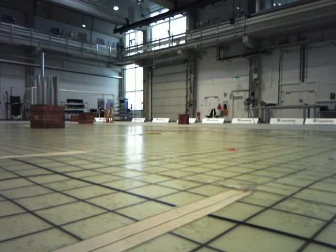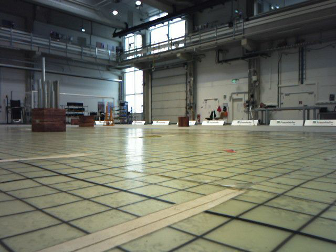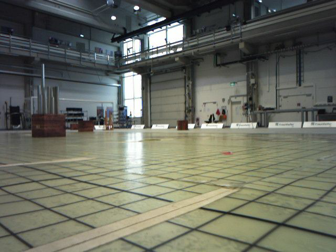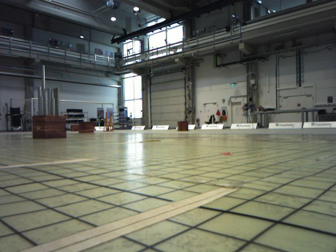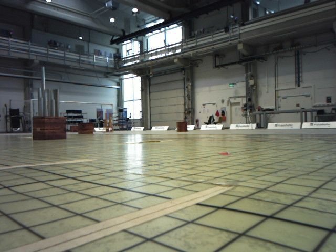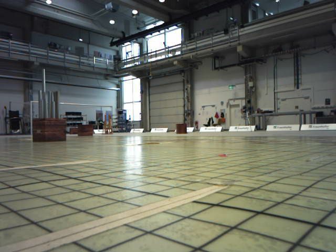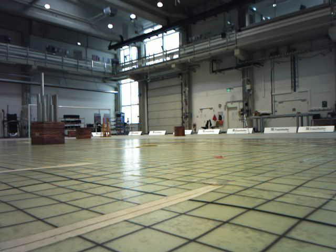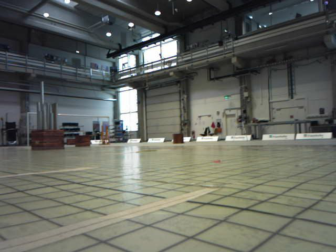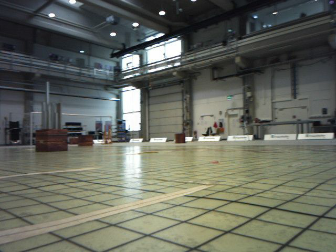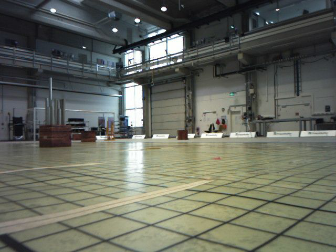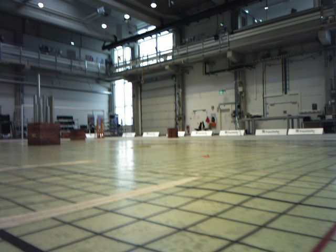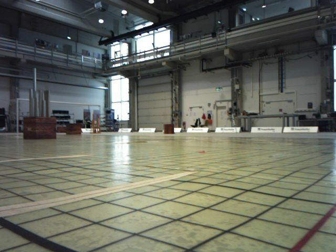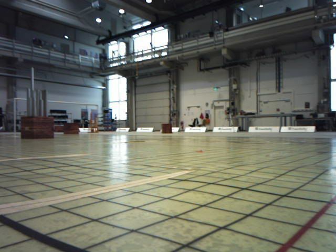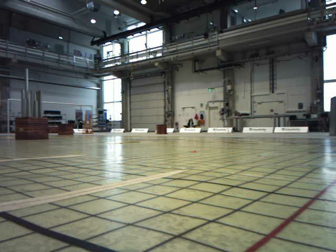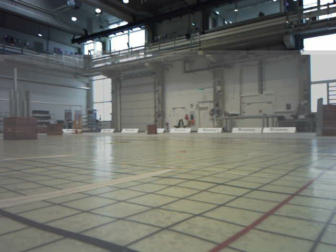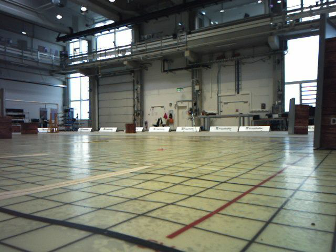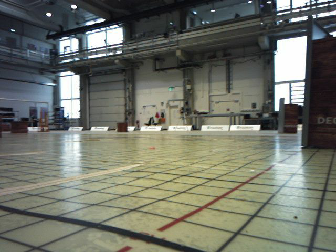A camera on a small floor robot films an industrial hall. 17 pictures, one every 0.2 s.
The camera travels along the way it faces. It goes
backward.
0.0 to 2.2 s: The camera travels backward, about 0.4 m, so what stands in front gets smaller.
2.2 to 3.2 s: The scene slides to the left, as the camera pans about 10 degrees to its right. It travels backward, about 0.2 m, so what stands in front gets smaller.
The film runs backward here.
